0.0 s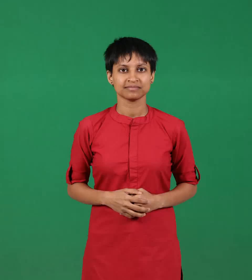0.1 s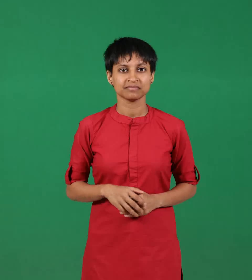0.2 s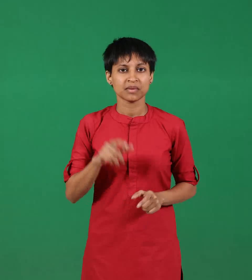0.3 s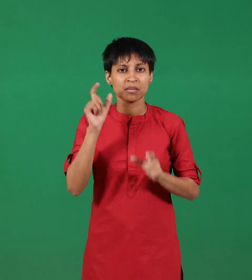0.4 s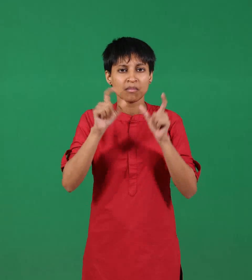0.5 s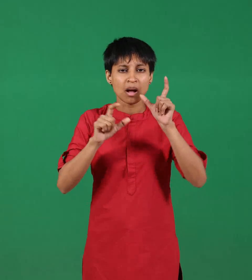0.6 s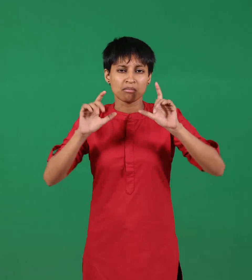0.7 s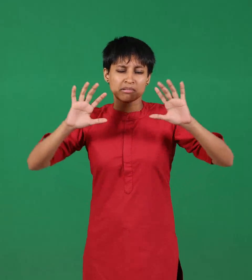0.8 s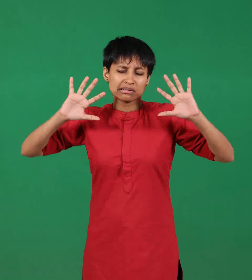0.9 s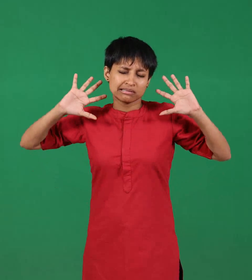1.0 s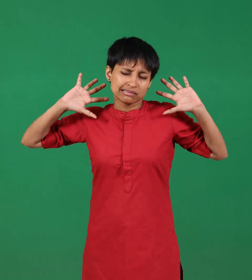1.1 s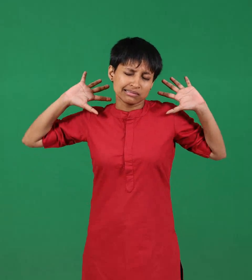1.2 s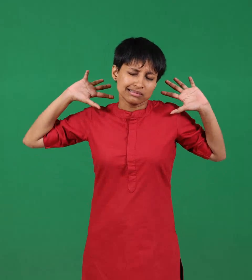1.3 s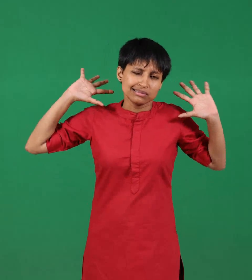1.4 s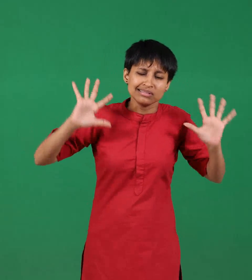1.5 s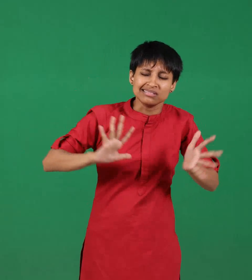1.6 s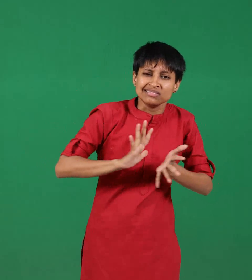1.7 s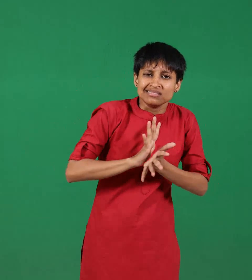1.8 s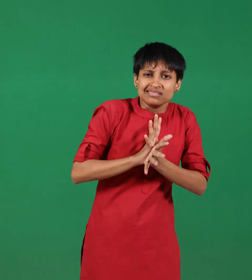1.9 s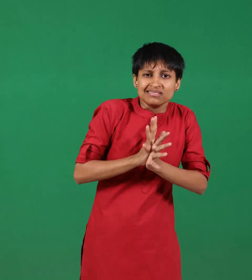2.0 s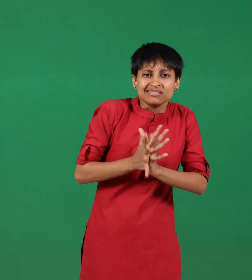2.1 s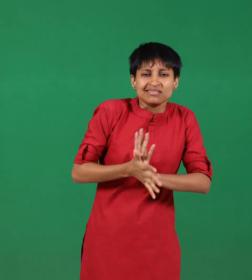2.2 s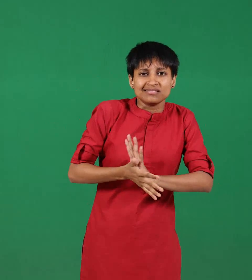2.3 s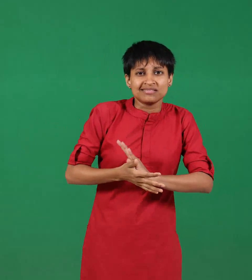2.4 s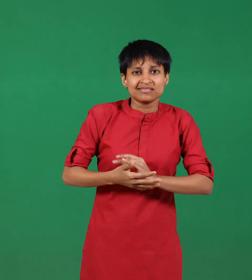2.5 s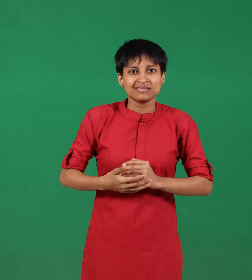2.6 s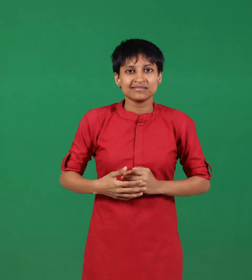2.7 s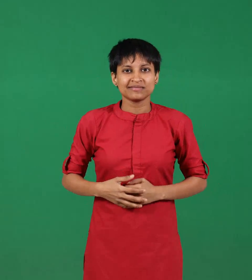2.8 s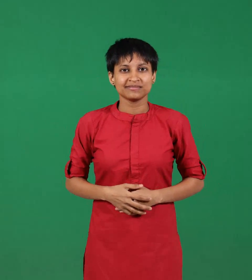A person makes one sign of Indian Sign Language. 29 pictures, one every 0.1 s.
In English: crowd
